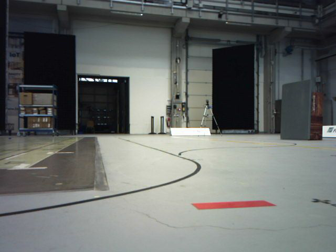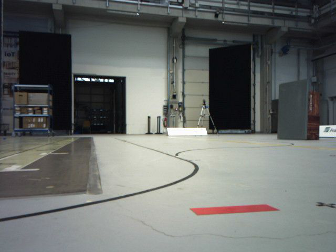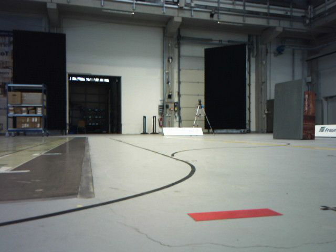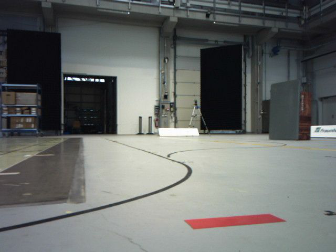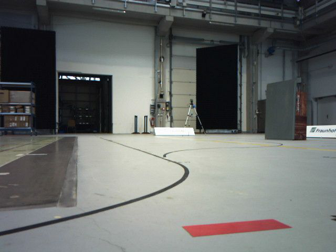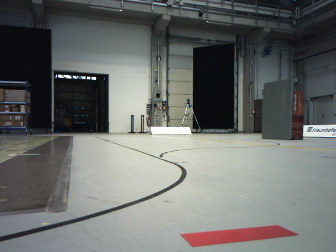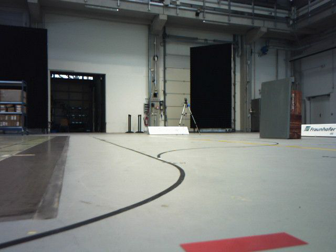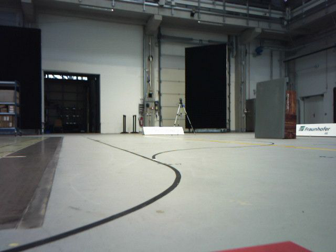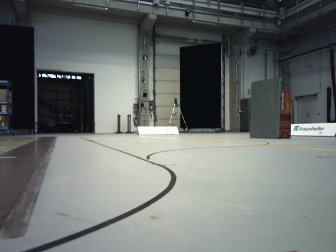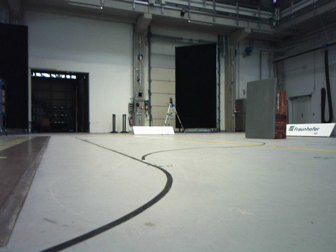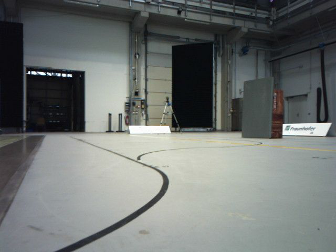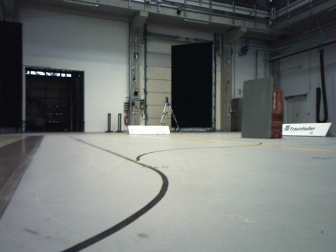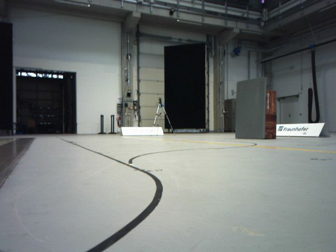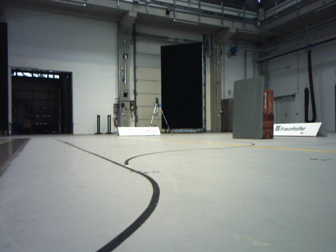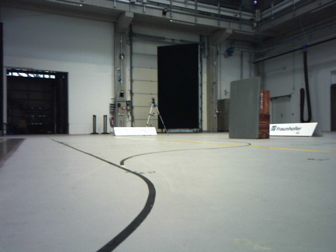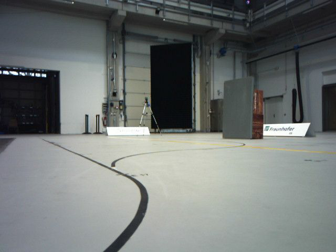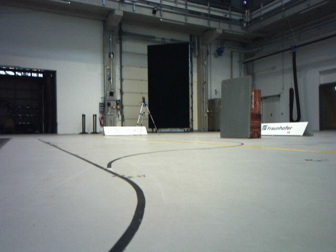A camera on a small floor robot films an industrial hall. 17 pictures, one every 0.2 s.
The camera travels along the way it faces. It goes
forward.
0.0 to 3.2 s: The scene slides to the left, as the camera pans about 10 degrees to its right. It travels forward, about 0.6 m, so what stands in front looms larger.
The film runs forward here.
